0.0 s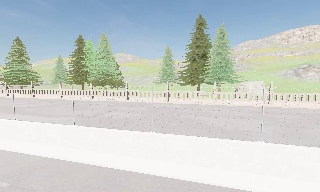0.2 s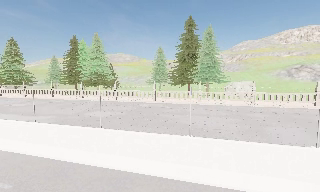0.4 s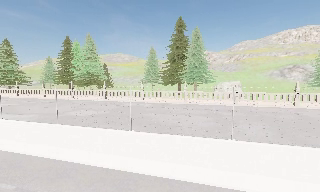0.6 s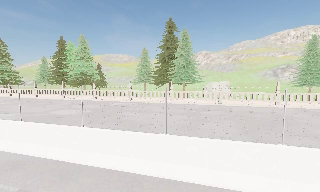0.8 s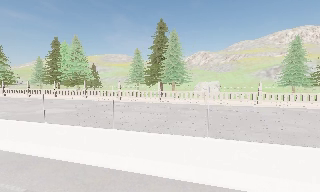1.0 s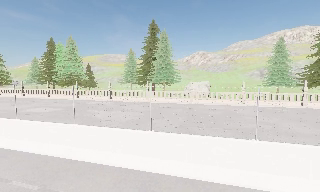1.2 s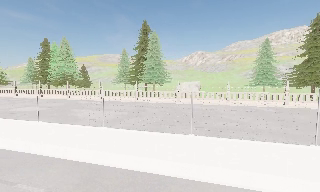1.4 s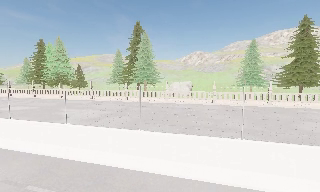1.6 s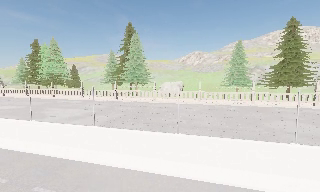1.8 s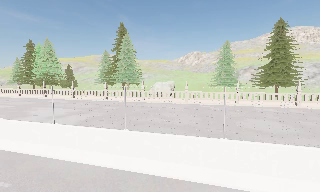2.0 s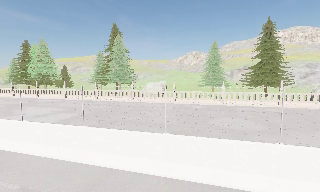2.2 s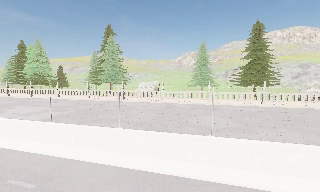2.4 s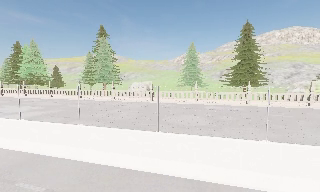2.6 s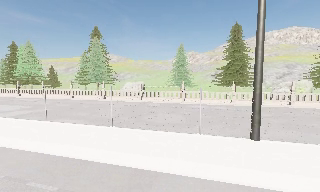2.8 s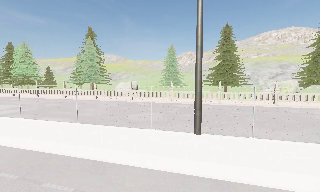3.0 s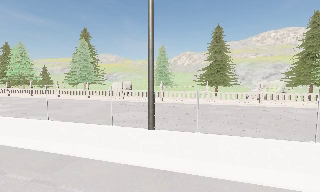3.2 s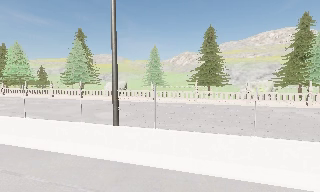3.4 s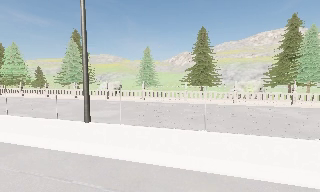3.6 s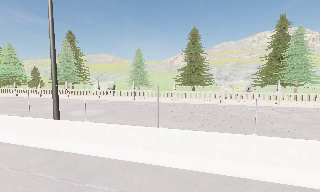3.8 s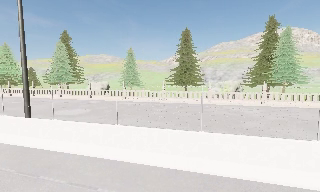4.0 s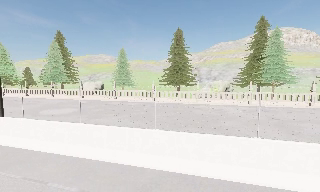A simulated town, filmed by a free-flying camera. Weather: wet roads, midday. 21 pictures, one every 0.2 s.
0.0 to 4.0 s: The camera travels to its right, about 35 m, so close, fixed things drift to the left.
The film runs forward here.
